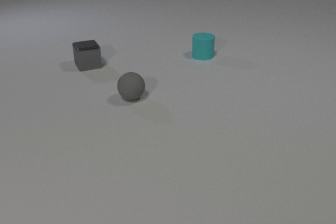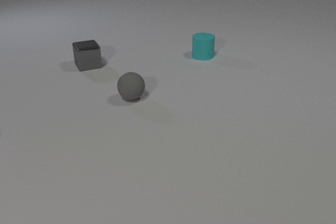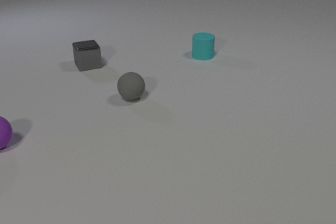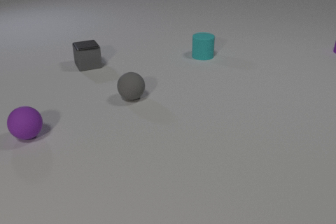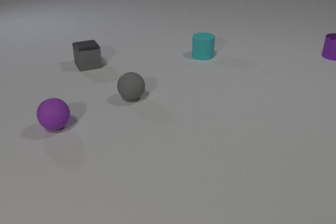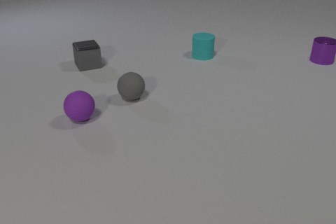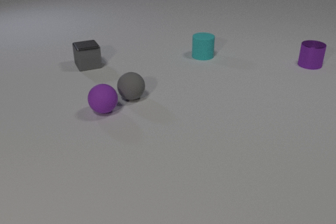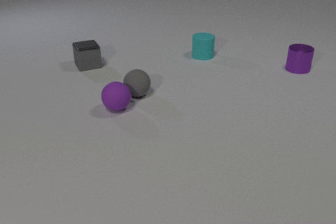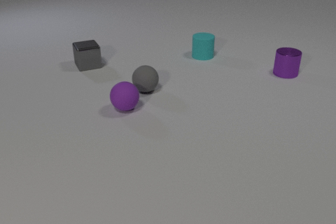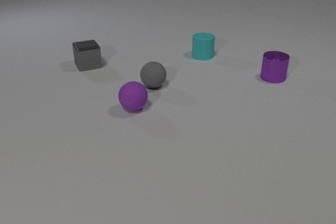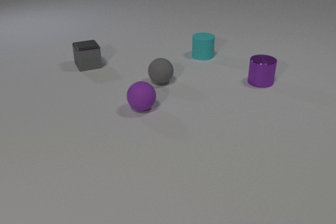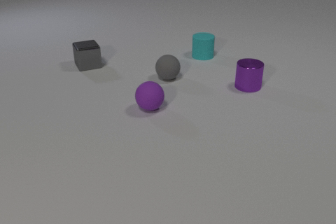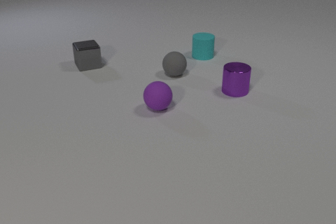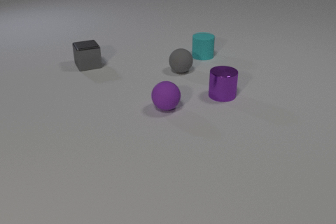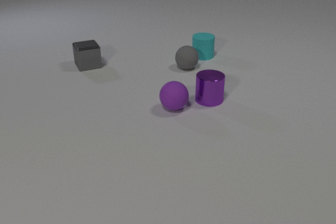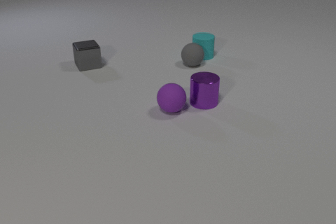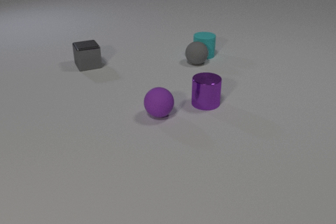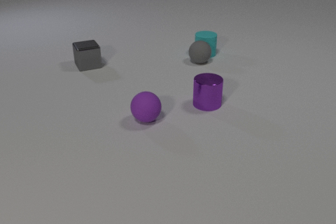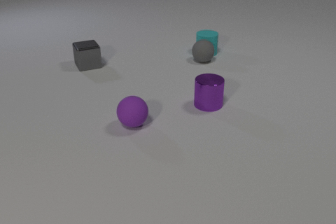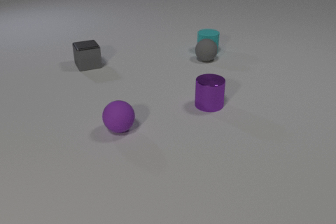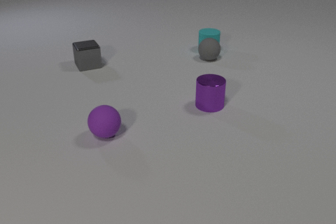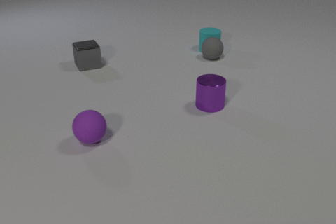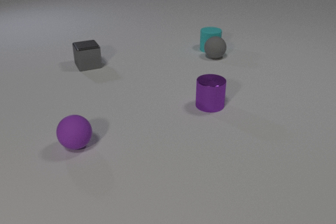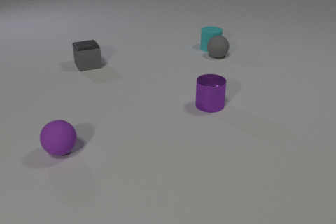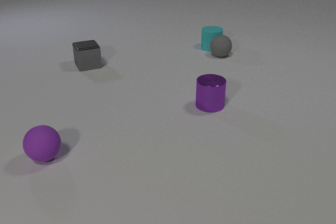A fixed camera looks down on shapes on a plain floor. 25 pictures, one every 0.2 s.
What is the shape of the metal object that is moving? cylinder.
What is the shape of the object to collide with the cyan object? sphere.
Are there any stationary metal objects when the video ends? yes.
0.0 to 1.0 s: The purple rubber sphere comes in at the left edge, rolls to the right. The purple metal cylinder comes in at the right edge, slides toward the camera and to the left.
1.0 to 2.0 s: The purple rubber sphere rolls to the right. The gray rubber sphere rolls away from the camera and to the right. The purple metal cylinder slides toward the camera and to the left. The purple rubber sphere and the gray rubber sphere collide.
2.0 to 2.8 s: The purple rubber sphere rolls to the right. The gray rubber sphere rolls away from the camera and to the right. The purple metal cylinder slides to the left and toward the camera.
2.8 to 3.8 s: The purple rubber sphere rolls to the left and toward the camera. The gray rubber sphere rolls away from the camera and to the right. The purple metal cylinder slides toward the camera. The cyan rubber cylinder slides away from the camera. The purple rubber sphere and the purple metal cylinder collide. The gray rubber sphere and the cyan rubber cylinder collide.
3.8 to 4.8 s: The purple rubber sphere rolls to the left and toward the camera. The gray rubber sphere rolls to the right and away from the camera. The cyan rubber cylinder slides away from the camera.
